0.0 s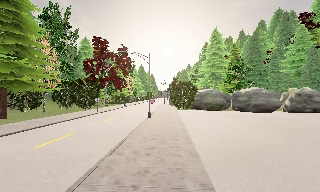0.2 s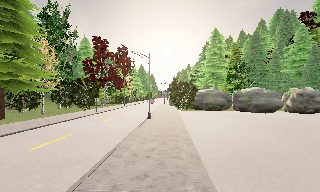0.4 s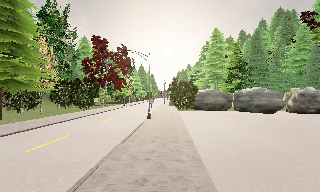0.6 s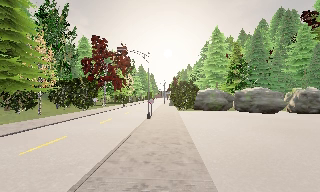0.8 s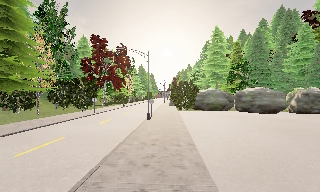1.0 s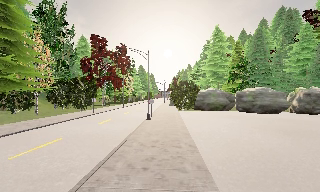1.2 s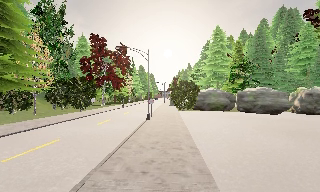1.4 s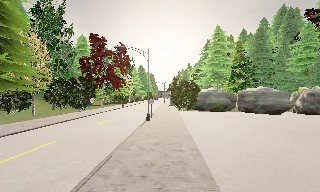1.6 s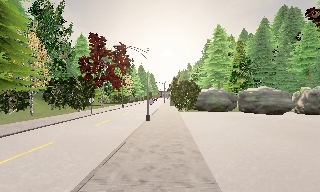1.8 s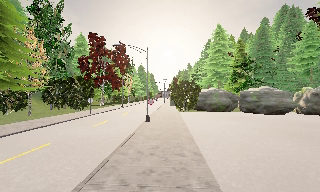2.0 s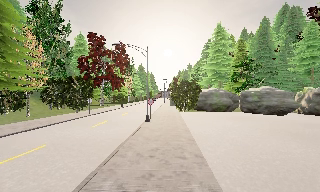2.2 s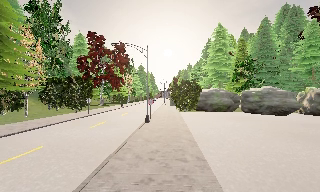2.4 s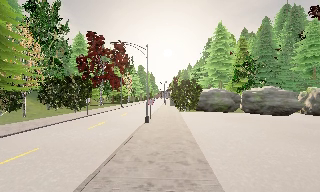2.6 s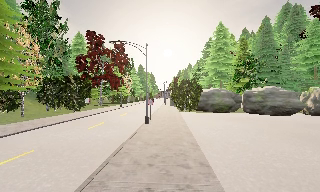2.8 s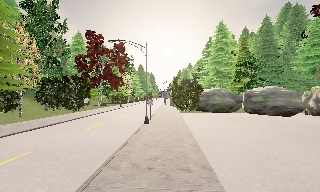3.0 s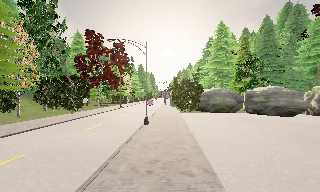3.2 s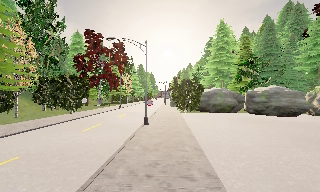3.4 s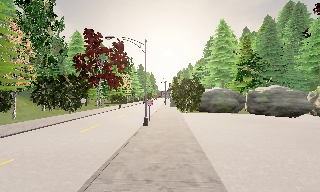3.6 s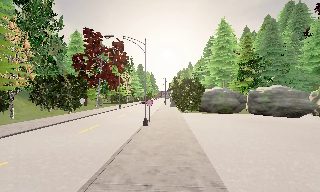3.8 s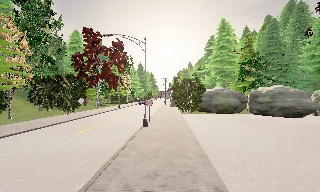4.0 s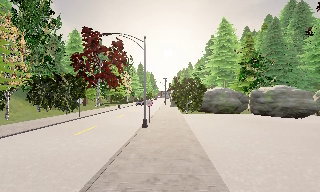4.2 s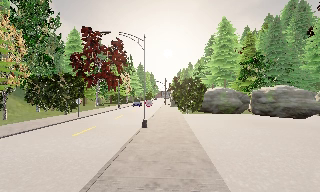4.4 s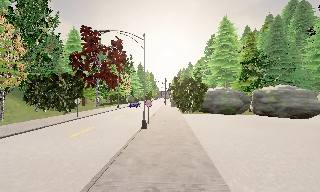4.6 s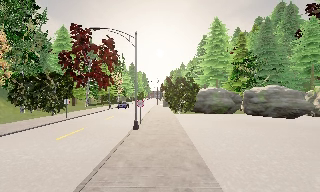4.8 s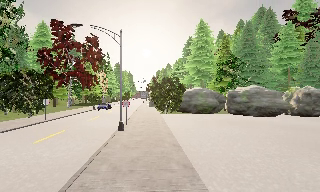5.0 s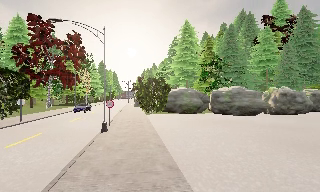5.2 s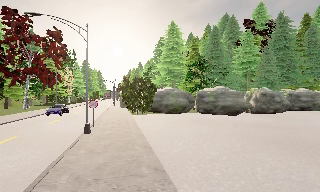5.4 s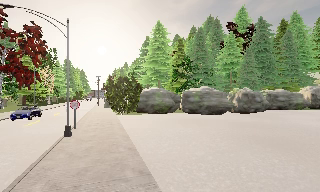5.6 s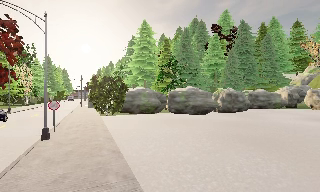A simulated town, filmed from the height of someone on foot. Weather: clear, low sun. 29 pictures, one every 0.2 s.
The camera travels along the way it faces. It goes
forward.
0.0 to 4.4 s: The camera travels forward, about 6 m, so what stands in front looms larger.
4.4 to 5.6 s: The scene slides to the left, as the camera pans about 30 degrees to its right. It travels forward, about 1 m, so what stands in front looms larger.
The film runs forward here.
